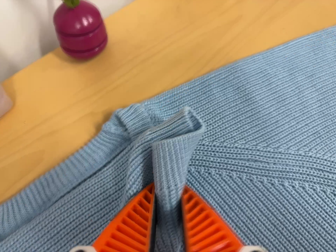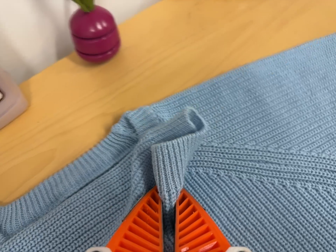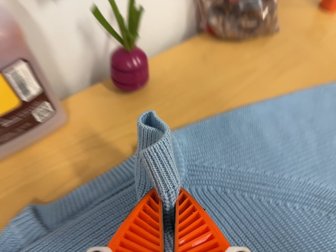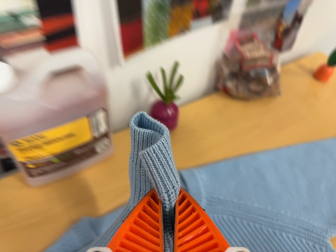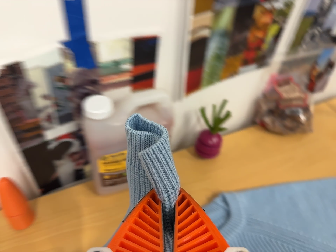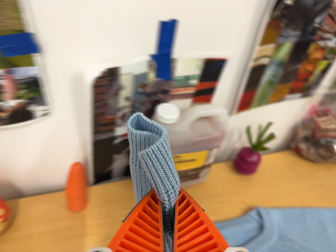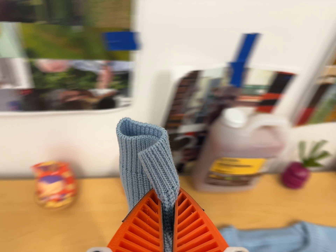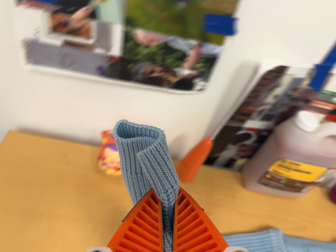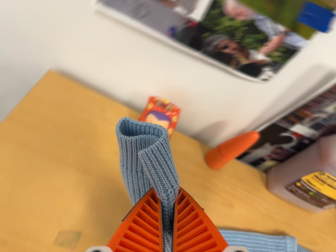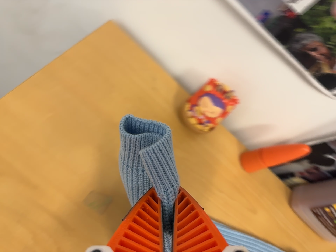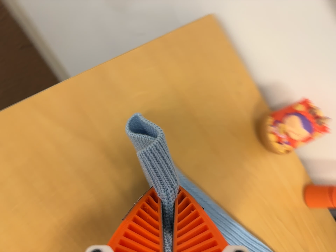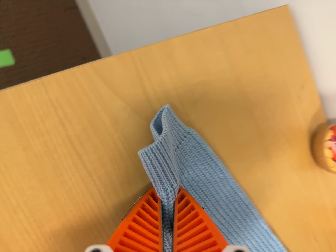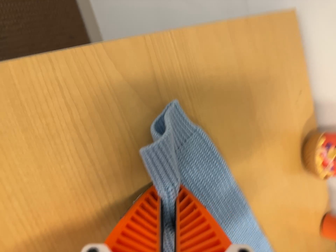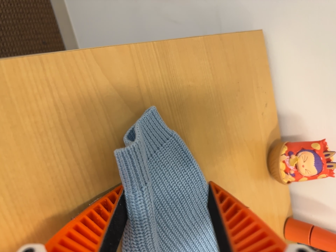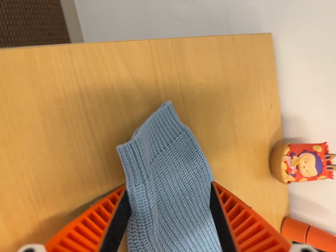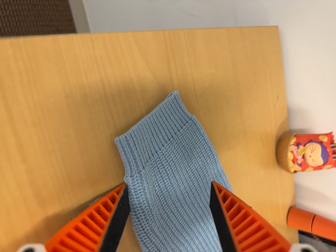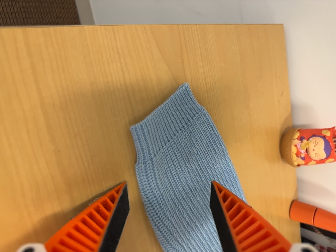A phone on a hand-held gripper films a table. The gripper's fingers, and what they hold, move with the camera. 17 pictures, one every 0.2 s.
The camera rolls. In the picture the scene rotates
clockwise.
0.0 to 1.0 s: The camera travels backward and to its left, about 32 cm, so what stands in front gets smaller. Its aim tips toward the top of its view by about 25 degrees, and the scene shifts downward. It rolls about its line of sight by about 25 degrees, and the scene rotates clockwise.
1.0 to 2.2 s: The scene slides to the right, as the camera pans about 20 degrees to its left. It travels to its left, about 40 cm, so close, fixed things drift to the right. It rolls about its line of sight by about 75 degrees, and the scene rotates clockwise.
2.2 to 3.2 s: The camera pans to its right by about 10 degrees. It travels to its left, about 9 cm. It rolls about its line of sight by about 10 degrees, and the scene rotates clockwise.
The film runs backward here.
